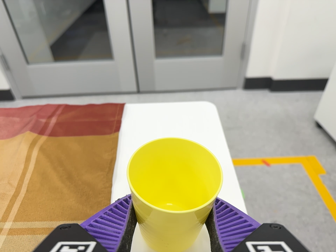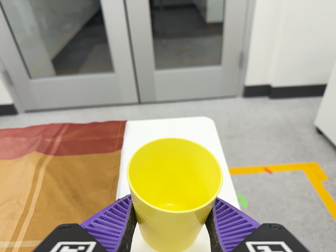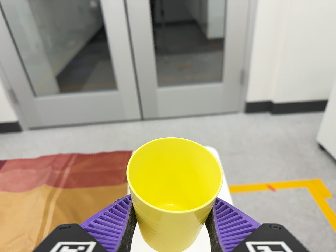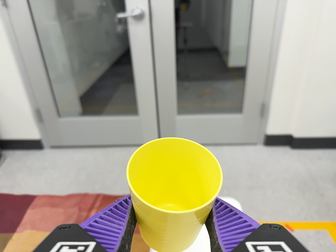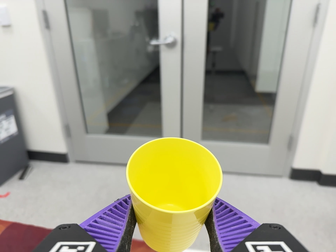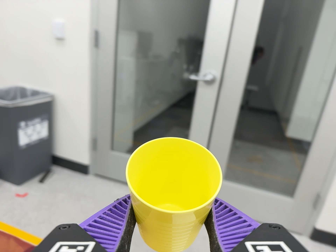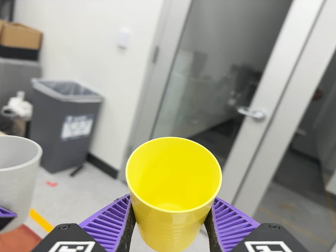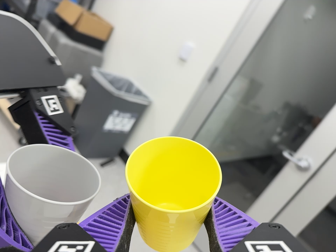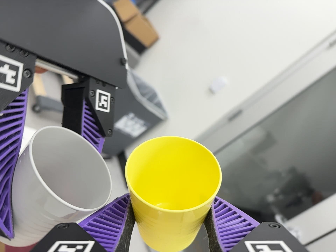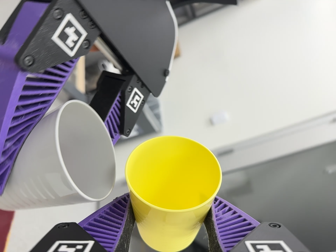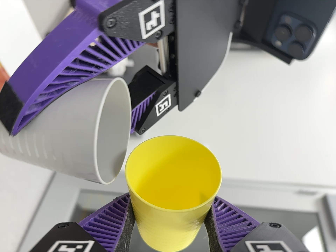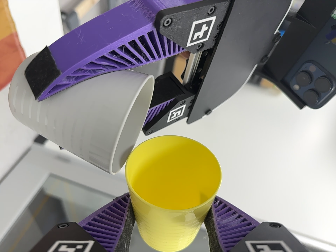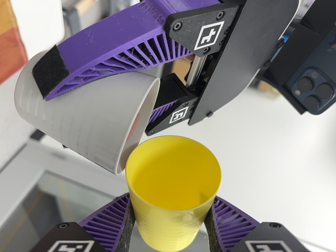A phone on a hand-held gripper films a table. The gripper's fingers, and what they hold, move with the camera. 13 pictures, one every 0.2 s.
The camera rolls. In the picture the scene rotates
clockwise.
The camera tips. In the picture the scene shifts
downward.
0.0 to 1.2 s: The scene slides to the right, as the camera pans about 25 degrees to its left. It travels toward the top of its view, about 30 cm, so close, fixed things drift downward. Its aim tips toward the top of its view by about 20 degrees, and the scene shifts downward. It rolls about its line of sight by about 30 degrees, and the scene rotates clockwise.
1.2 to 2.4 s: The camera travels to its left, about 18 cm, so close, fixed things drift to the right. Its aim tips toward the top of its view by about 15 degrees, and the scene shifts downward. It rolls about its line of sight by about 100 degrees, and the scene rotates clockwise.
The film runs backward here.
